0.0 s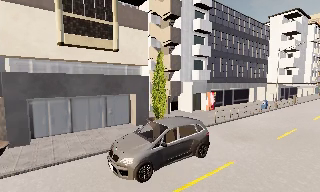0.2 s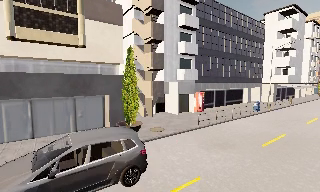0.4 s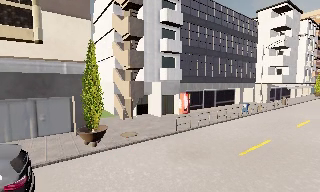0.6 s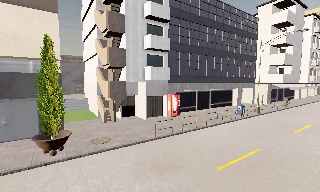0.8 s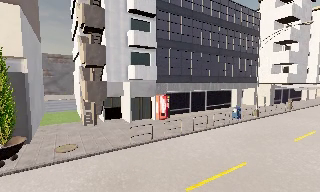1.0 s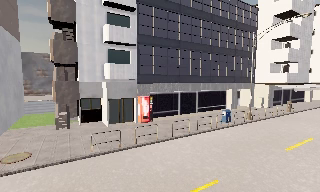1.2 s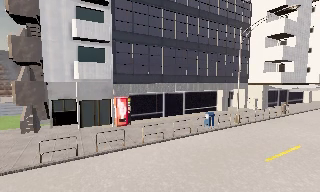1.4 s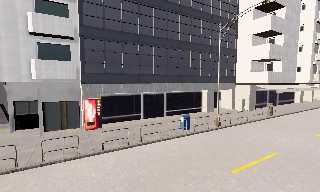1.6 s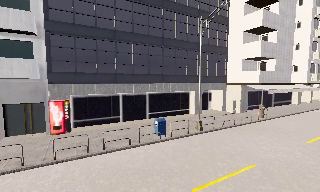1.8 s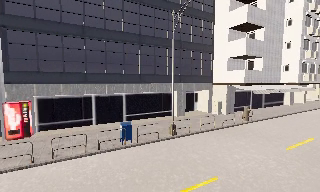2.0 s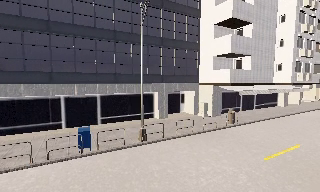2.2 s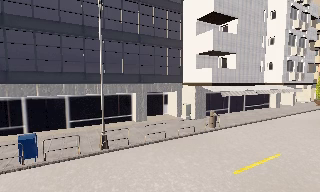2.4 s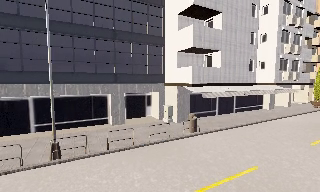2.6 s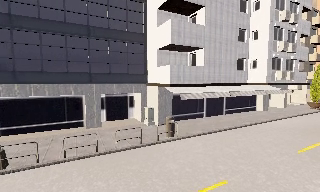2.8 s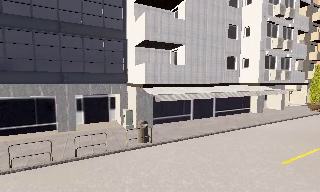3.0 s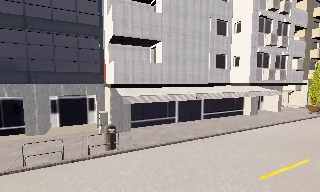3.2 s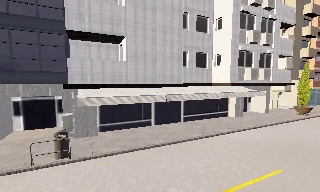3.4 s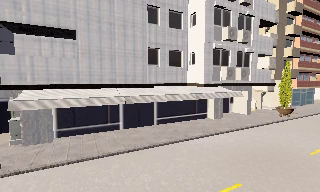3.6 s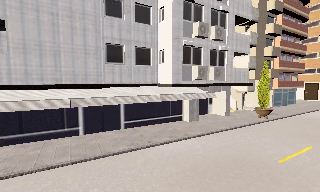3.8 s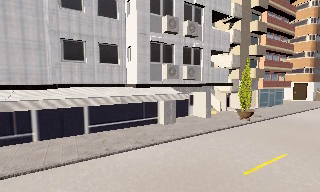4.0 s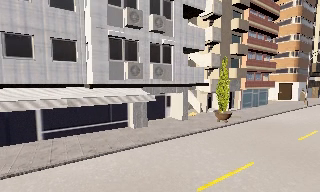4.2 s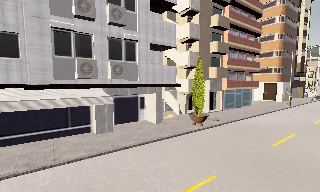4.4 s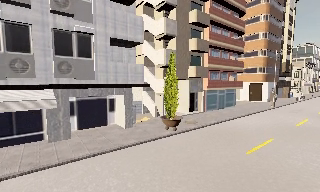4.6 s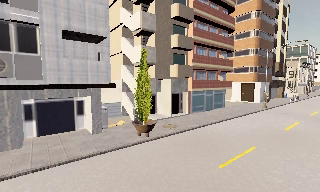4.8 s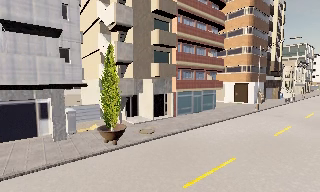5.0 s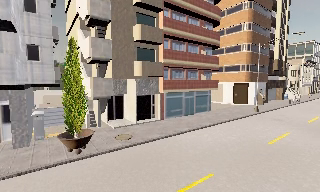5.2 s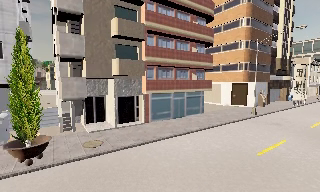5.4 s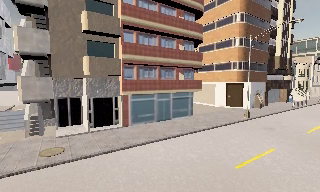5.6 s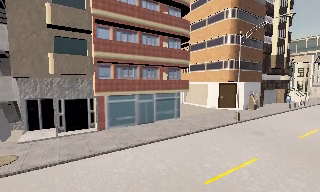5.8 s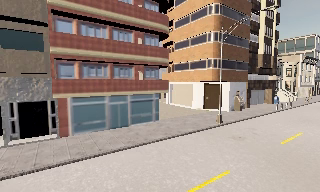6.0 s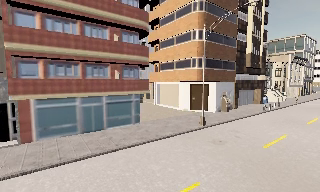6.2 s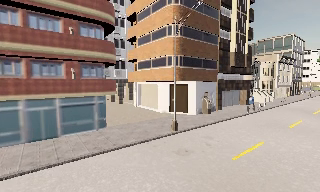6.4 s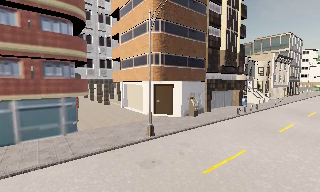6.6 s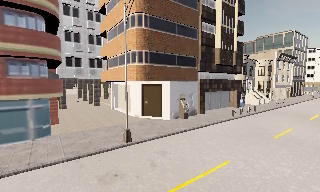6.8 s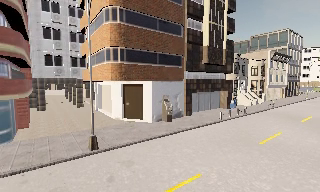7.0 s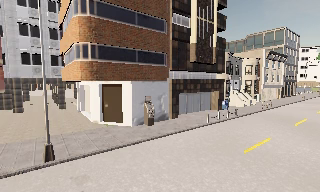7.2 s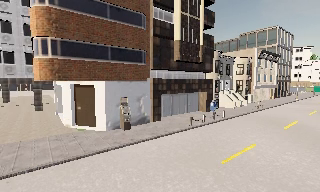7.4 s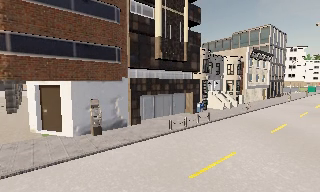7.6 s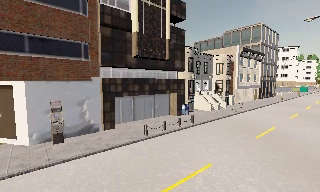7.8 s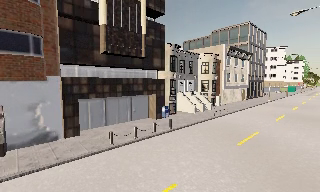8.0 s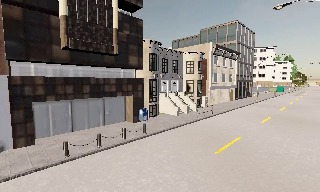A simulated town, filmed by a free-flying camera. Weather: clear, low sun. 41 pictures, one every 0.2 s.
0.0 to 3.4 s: The camera travels to its right and forward, about 35 m, so close, fixed things drift to the left.
3.4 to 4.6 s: The scene slides to the left, as the camera pans about 10 degrees to its right. It travels to its right and forward, about 12 m, so close, fixed things drift to the left.
4.6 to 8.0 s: The camera travels to its right and forward, about 30 m, so close, fixed things drift to the left.
The film runs forward here.
